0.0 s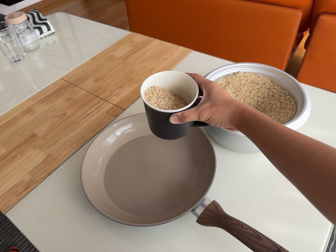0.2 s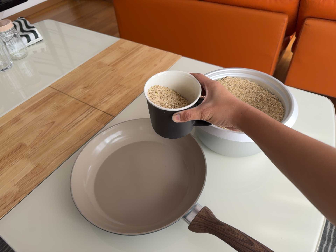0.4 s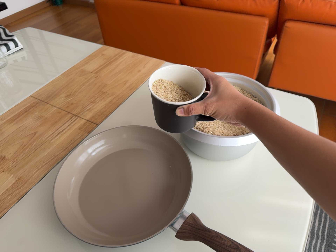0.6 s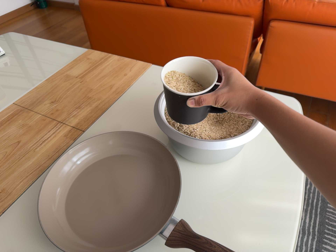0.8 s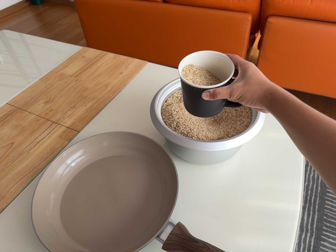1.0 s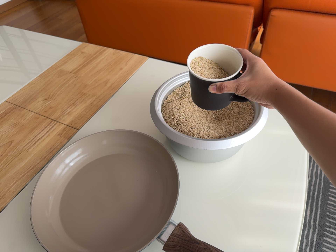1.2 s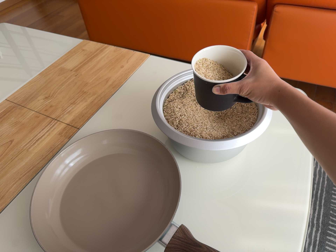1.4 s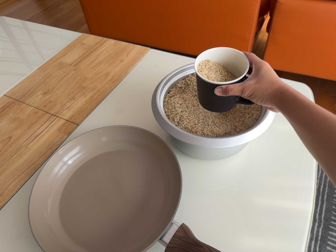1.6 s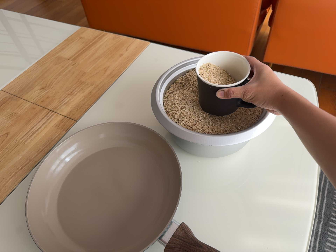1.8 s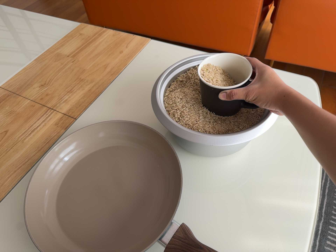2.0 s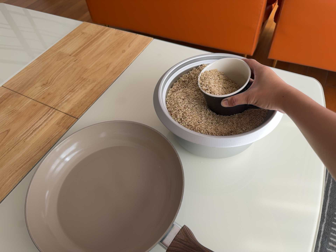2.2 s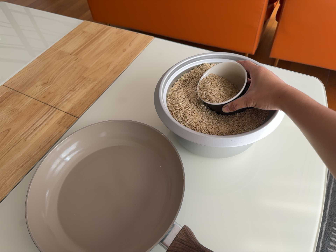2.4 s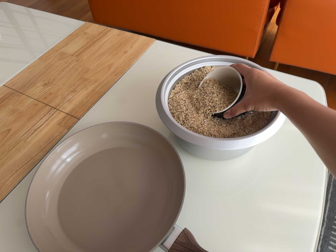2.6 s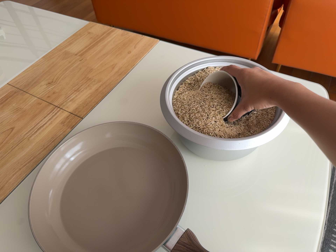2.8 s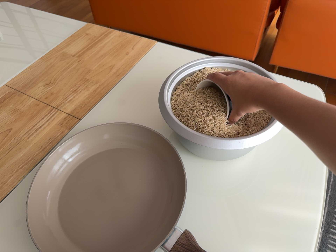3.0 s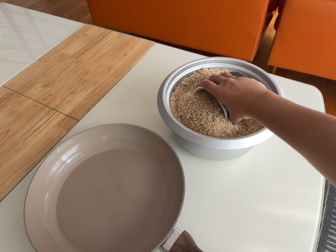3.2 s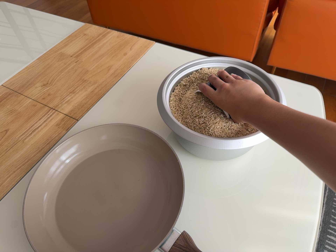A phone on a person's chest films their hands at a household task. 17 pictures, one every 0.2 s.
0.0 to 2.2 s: The camera travels forward and toward the top of its view, about 12 cm, so what stands in front looms larger.
2.2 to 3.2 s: The camera keeps its place and its aim.
The film runs backward here.
